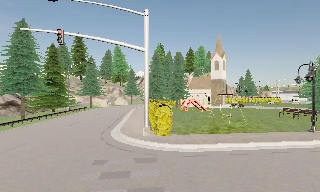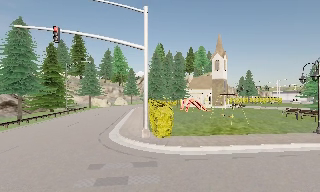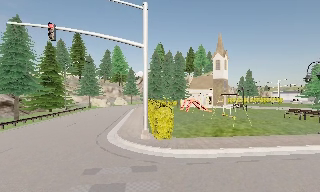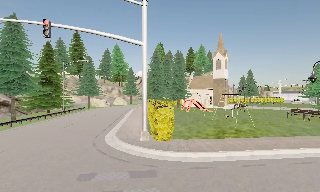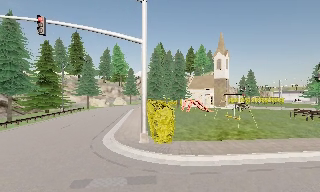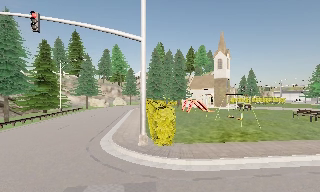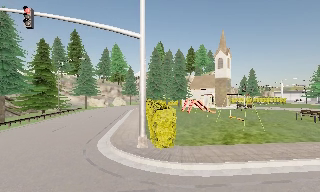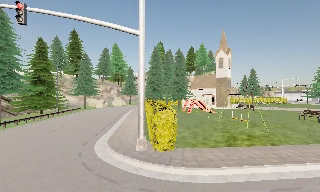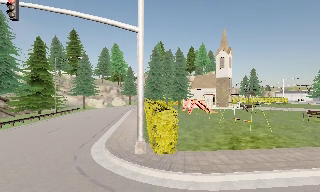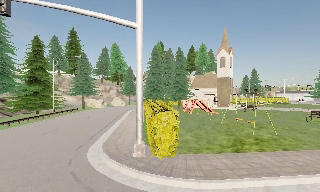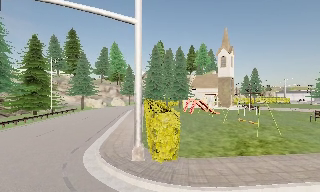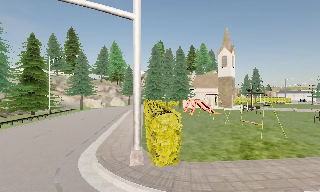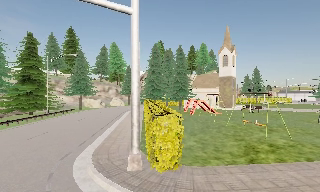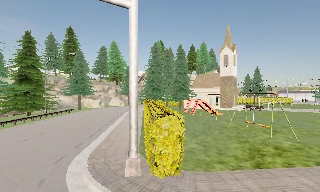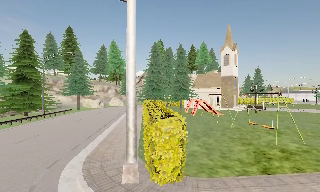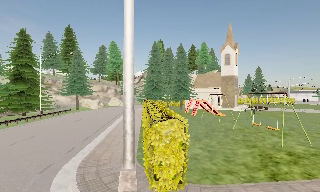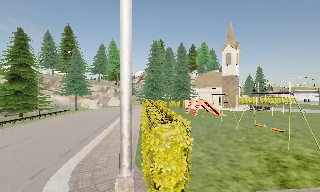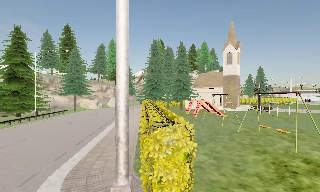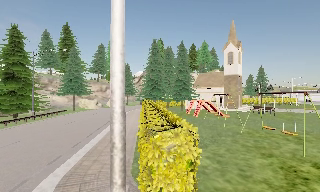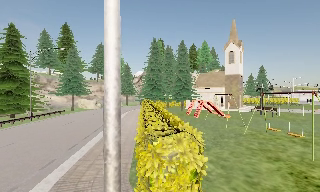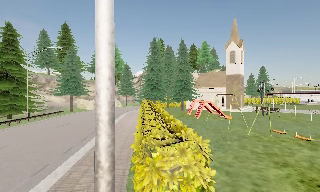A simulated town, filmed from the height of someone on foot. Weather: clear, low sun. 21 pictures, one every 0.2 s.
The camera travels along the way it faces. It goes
forward.
0.0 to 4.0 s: The camera travels forward, about 8 m, so what stands in front looms larger.
The film runs forward here.
